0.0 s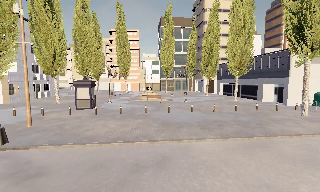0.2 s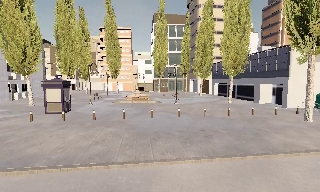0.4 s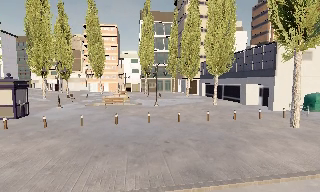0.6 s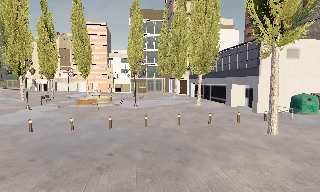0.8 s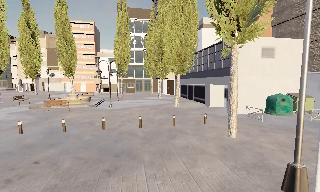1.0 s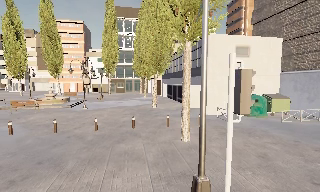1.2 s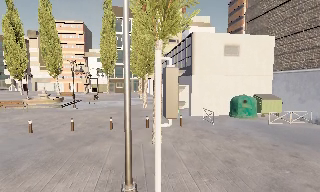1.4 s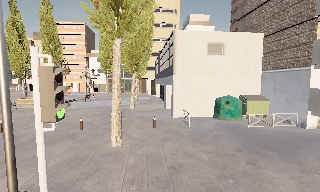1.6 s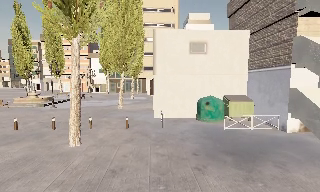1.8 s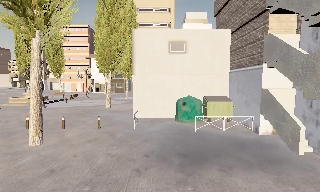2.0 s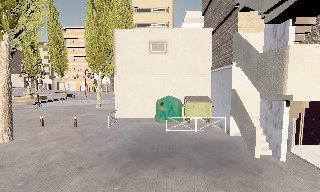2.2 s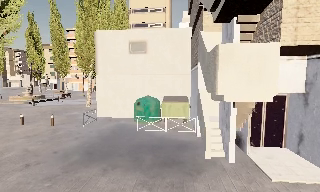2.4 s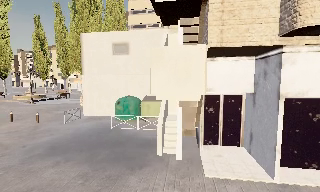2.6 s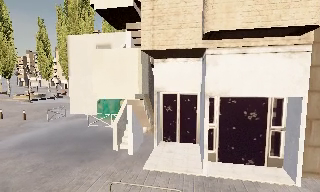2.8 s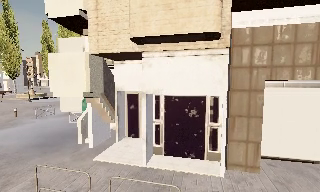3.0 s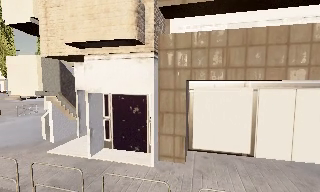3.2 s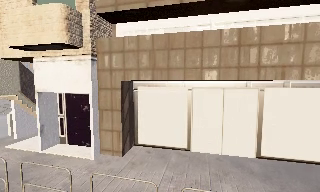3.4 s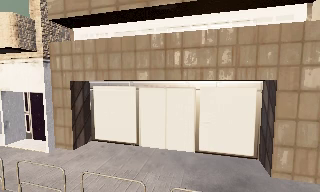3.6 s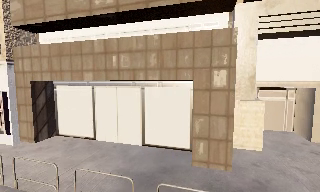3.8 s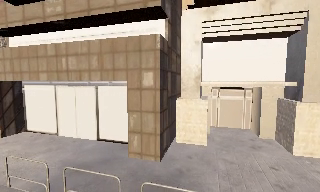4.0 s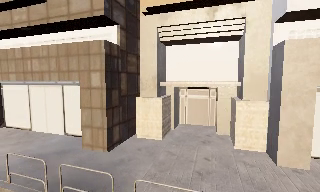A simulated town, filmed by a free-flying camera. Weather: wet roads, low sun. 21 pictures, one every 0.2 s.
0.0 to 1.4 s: The camera travels to its right and forward, about 14 m, so close, fixed things drift to the left.
1.4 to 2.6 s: The camera pans to its left, which is counterclockwise from overhead, by about 15 degrees. It travels to its right, about 12 m, so close, fixed things drift to the left.
2.6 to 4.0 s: The camera travels to its right, about 14 m, so close, fixed things drift to the left.
The film runs backward here.
